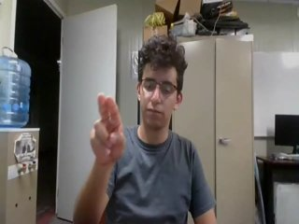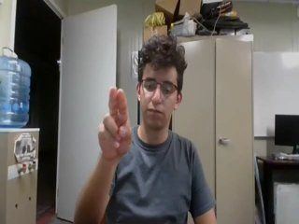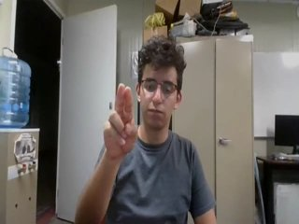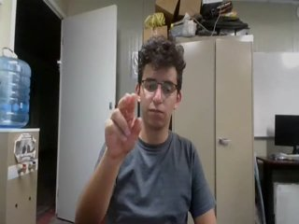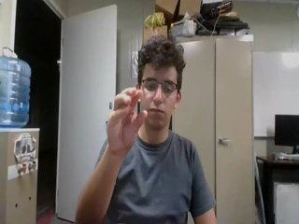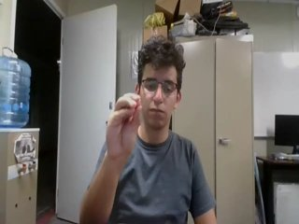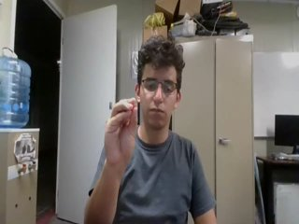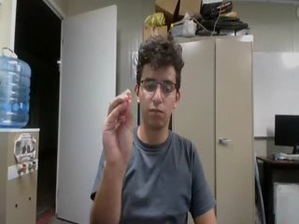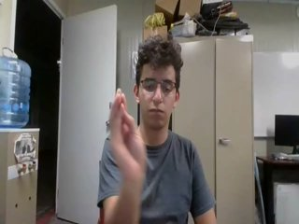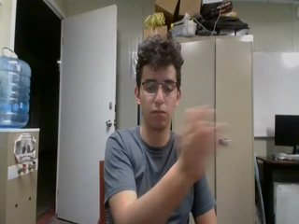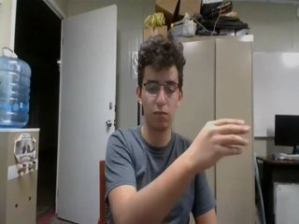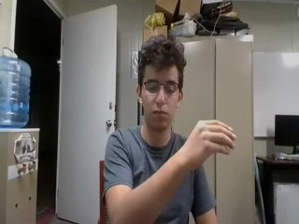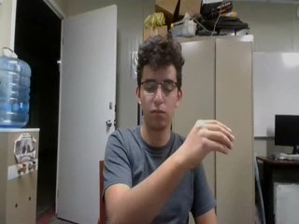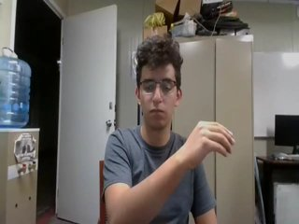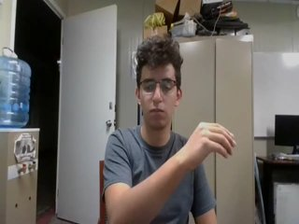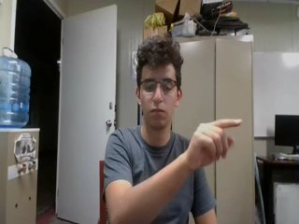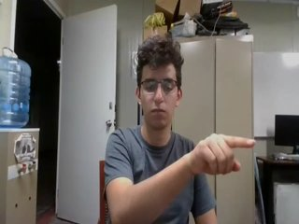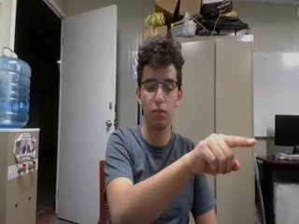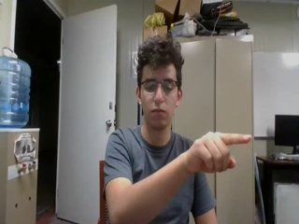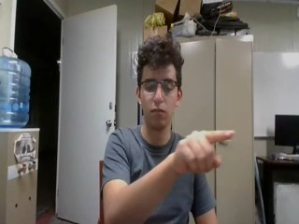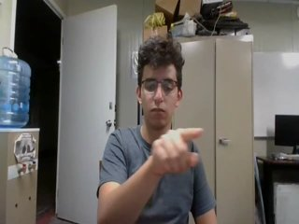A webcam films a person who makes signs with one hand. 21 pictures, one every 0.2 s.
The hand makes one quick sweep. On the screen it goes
to the right.
0.0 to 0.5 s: Pointing with two fingers.
0.6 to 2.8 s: On the screen the hand sweeps to the right. The name of the sign: Throw left.
2.9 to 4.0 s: Pointing with one finger.
